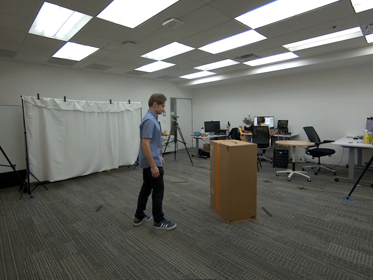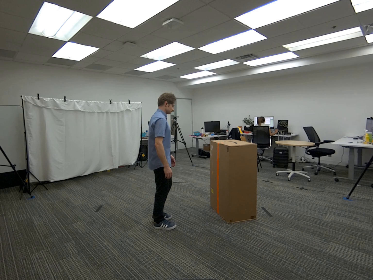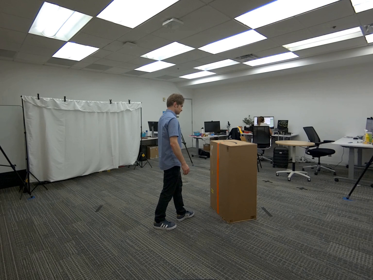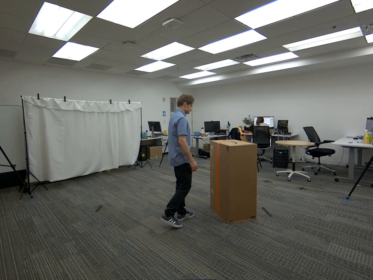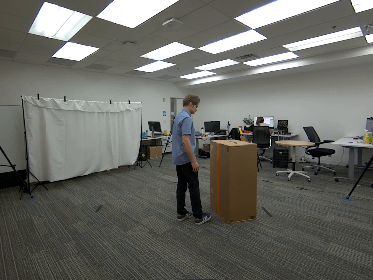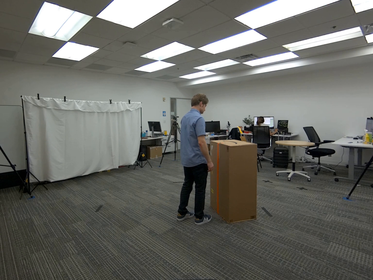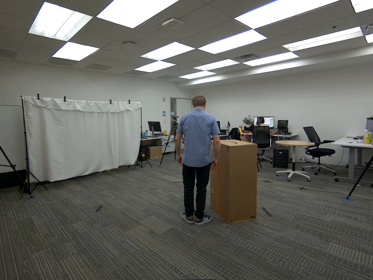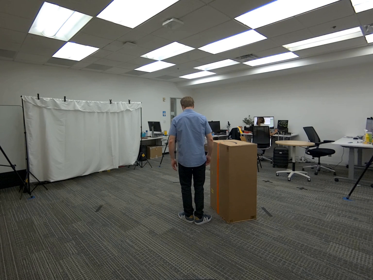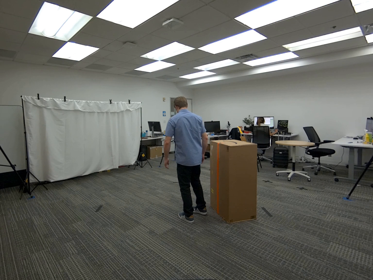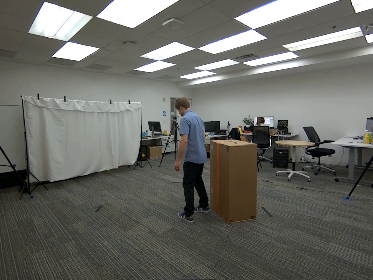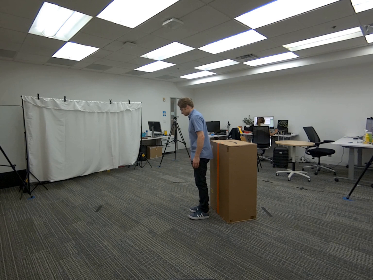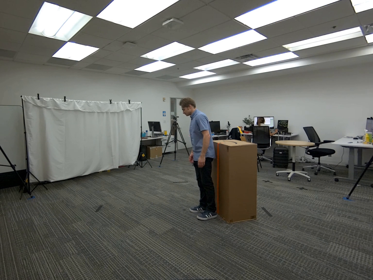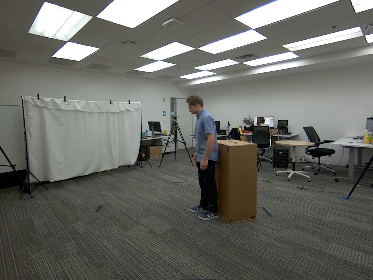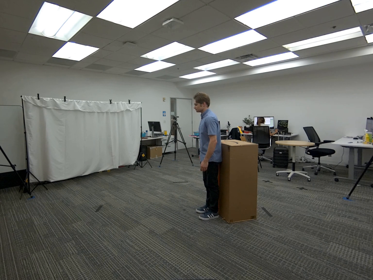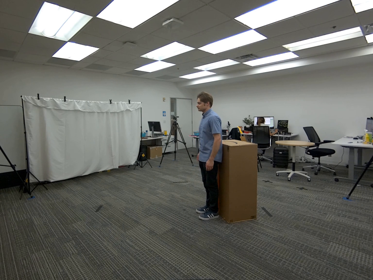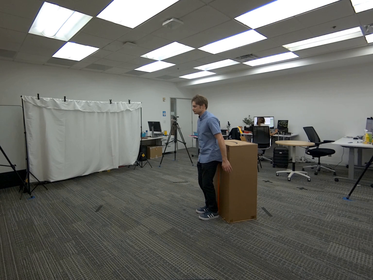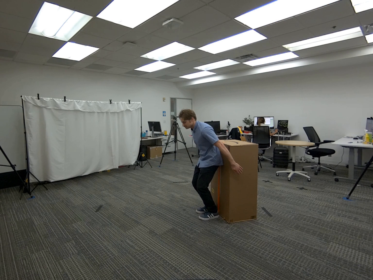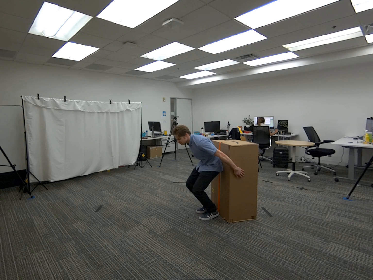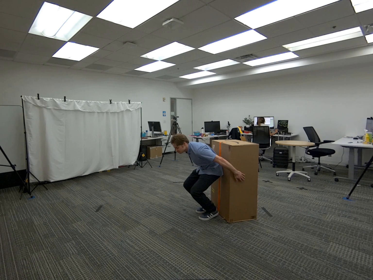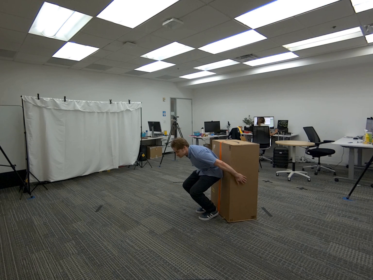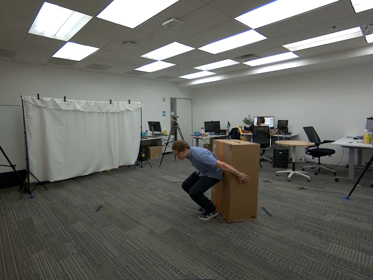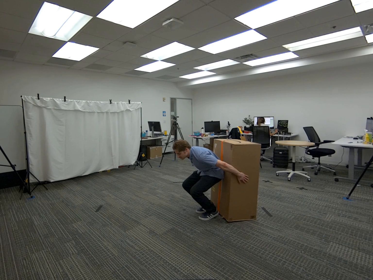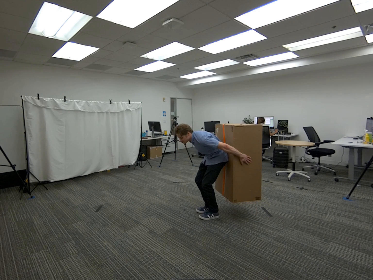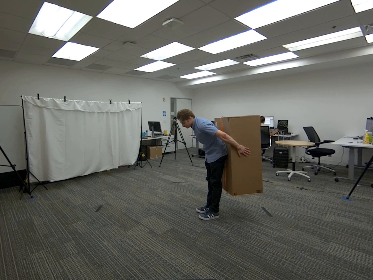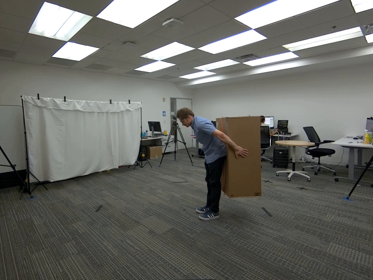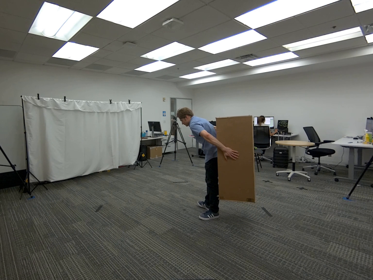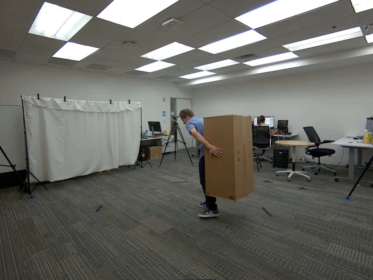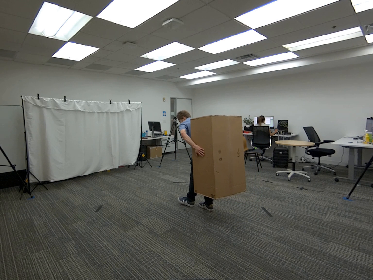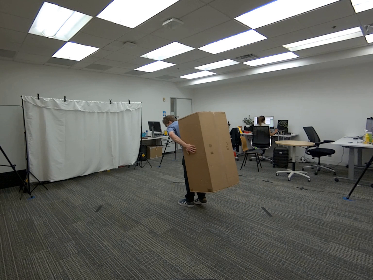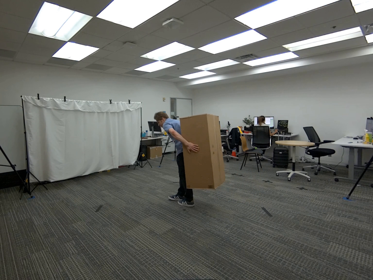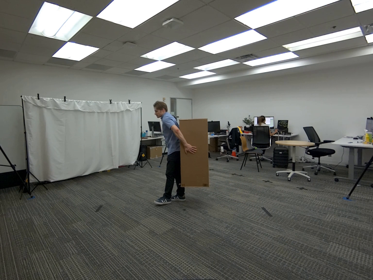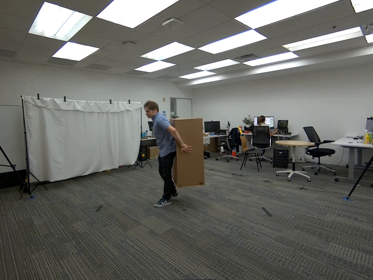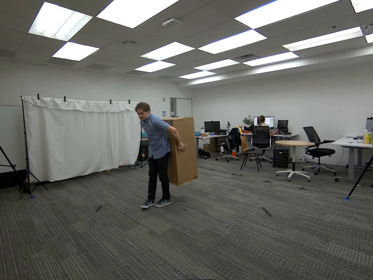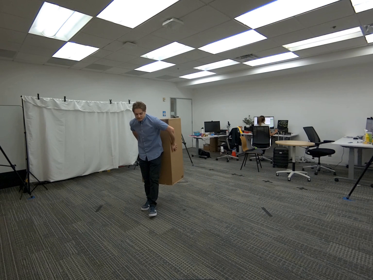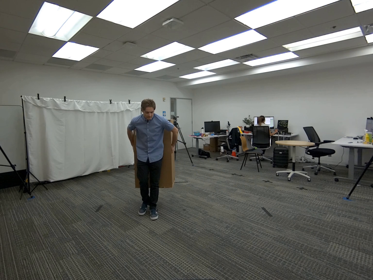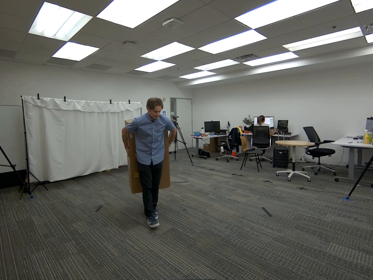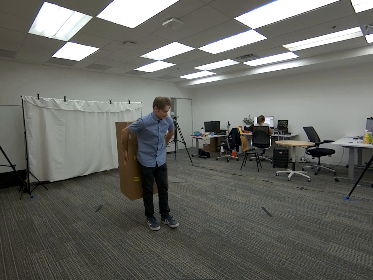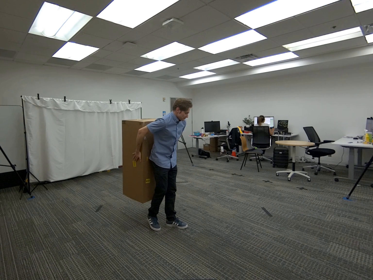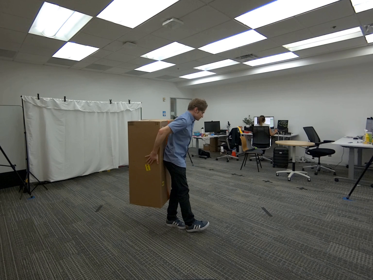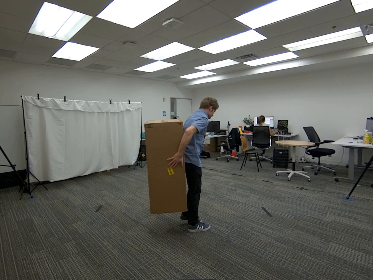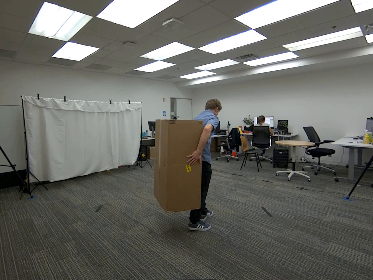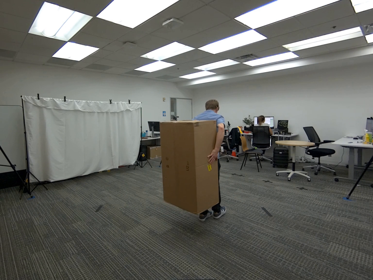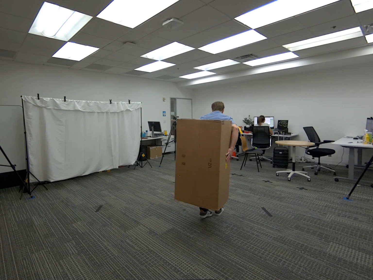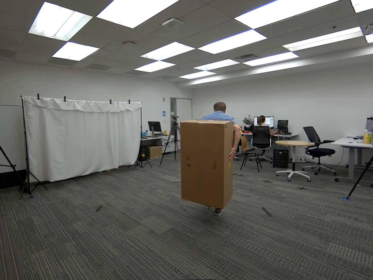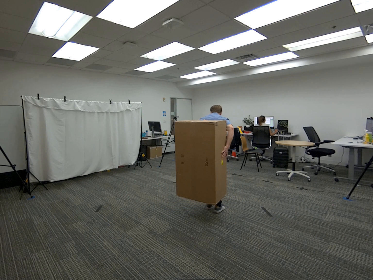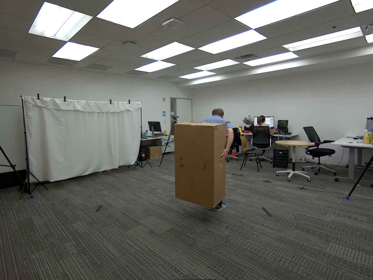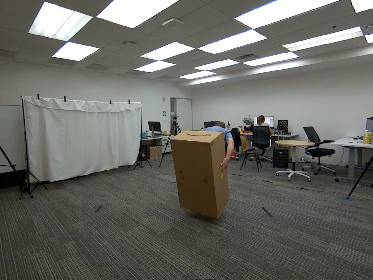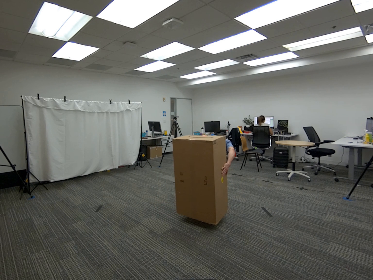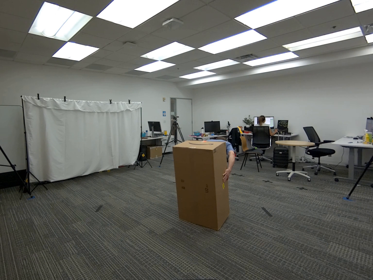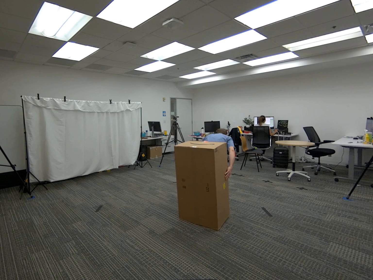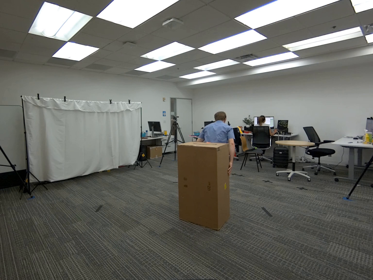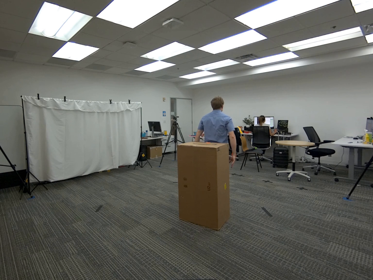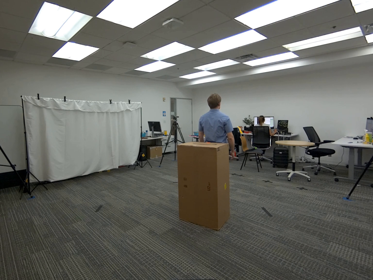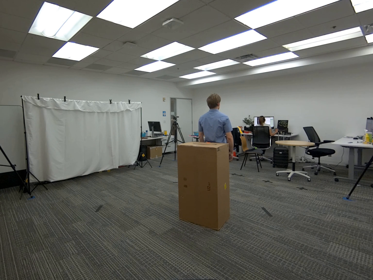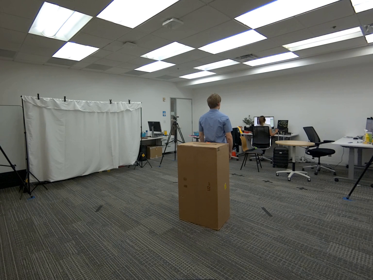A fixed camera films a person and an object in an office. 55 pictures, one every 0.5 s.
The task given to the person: Walk to the giant cardboard box and stand with your back facing it so the box touches your back. Bend your knees slightly and lift the box by pressing it against your back while using both hands to hold it in place. Walk a few steps while maintaining your grip on the box, then lower it and place it back on the ground.
